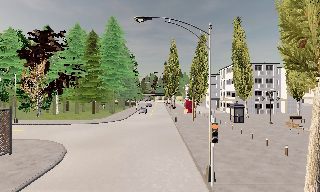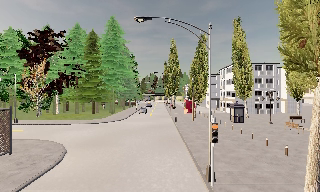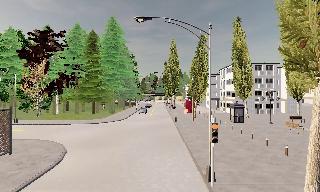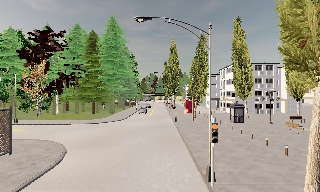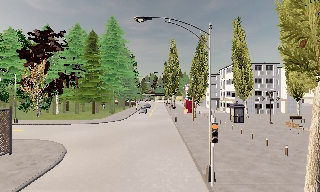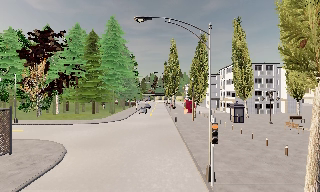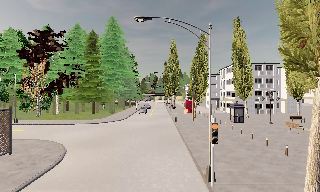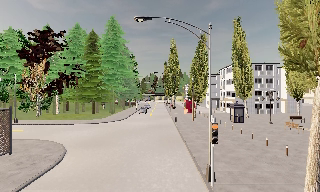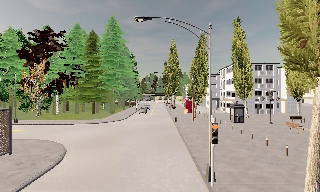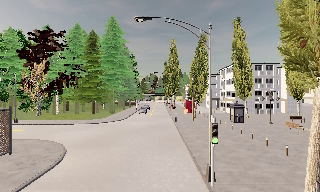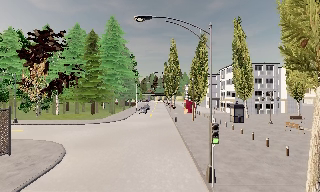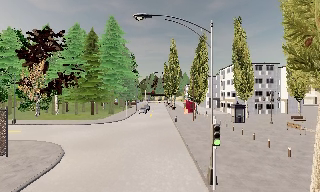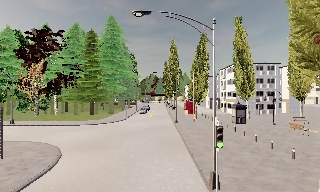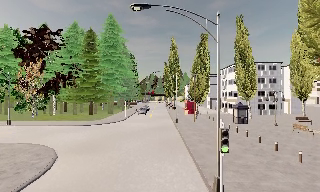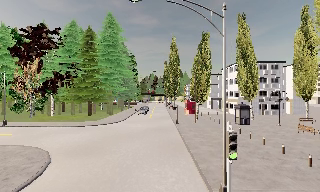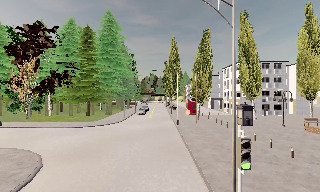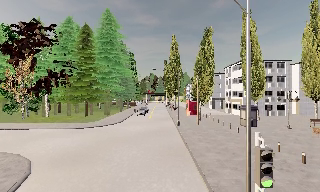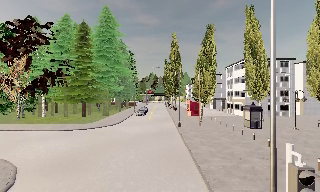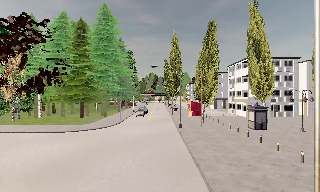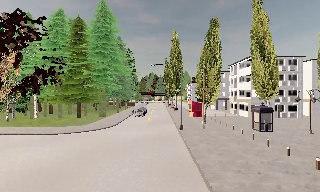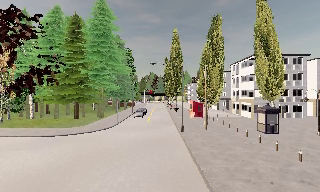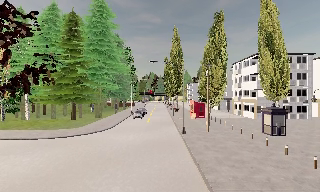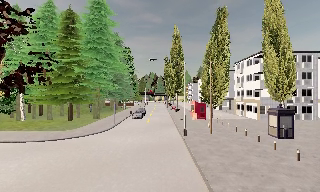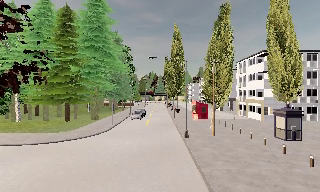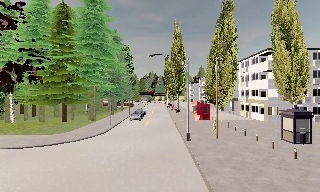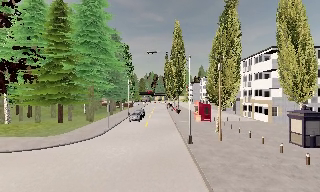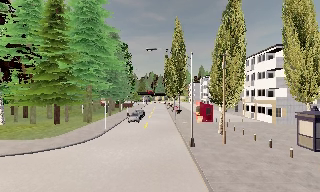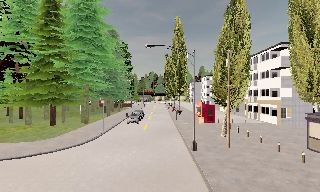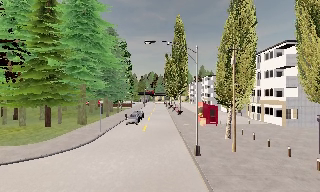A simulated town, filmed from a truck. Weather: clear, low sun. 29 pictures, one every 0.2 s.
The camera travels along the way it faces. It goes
forward.
0.0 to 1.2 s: The camera keeps its place and its aim.
1.2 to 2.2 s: The camera shifts only a little, or ends up much as it began.
2.2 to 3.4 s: The camera travels forward, about 4 m, so what stands in front looms larger. It gains speed.
3.4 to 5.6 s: The camera travels forward, about 10 m, so what stands in front looms larger.
The film runs forward here.
